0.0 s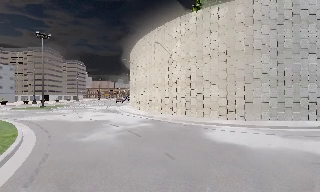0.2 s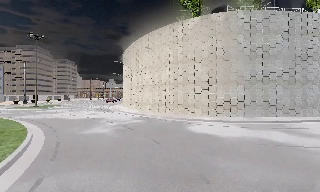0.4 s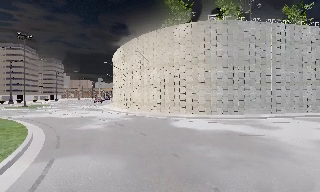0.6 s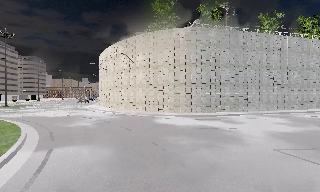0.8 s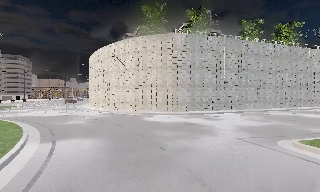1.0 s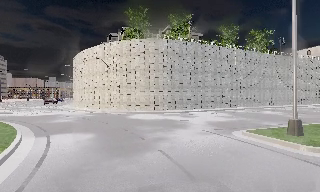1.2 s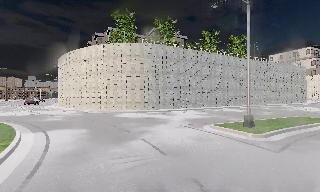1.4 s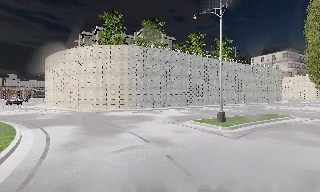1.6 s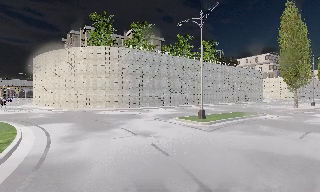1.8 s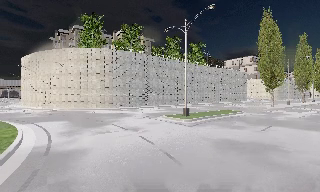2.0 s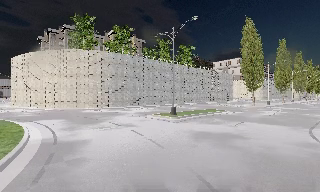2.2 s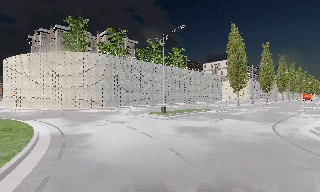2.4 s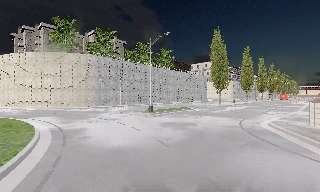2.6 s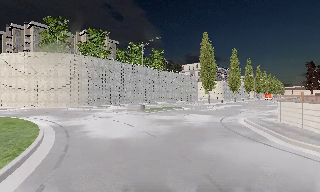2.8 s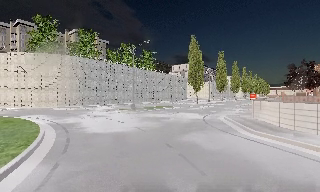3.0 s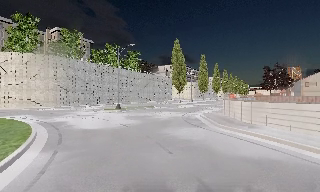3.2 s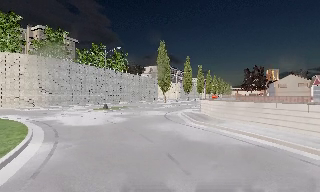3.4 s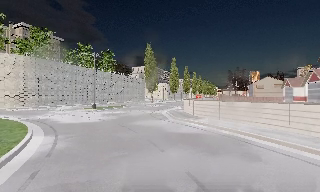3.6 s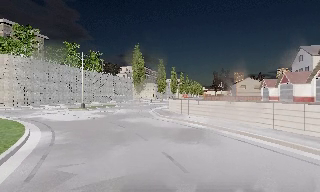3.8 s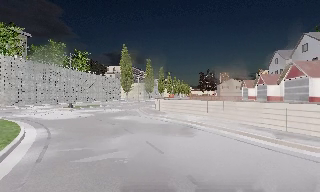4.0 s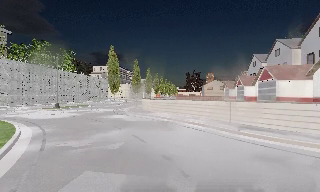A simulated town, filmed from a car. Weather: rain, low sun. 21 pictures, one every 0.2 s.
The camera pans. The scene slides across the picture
to the left.
The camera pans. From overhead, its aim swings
clockwise.
0.0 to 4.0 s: The camera swings to its right by about 80 degrees, and the scene slides to the left. It travels backward, about 25 m.
The film runs backward here.
